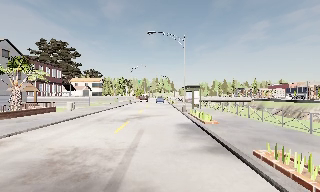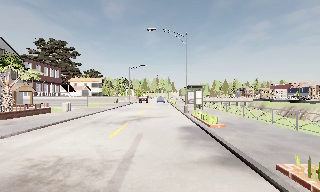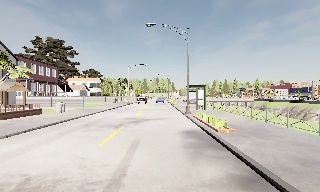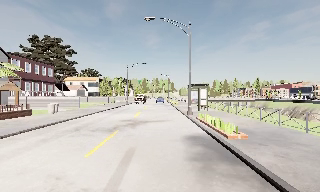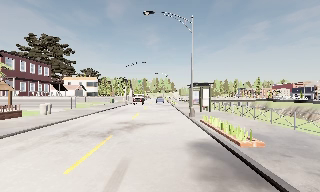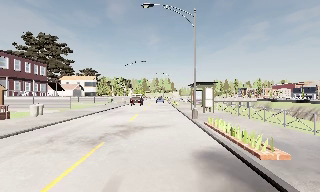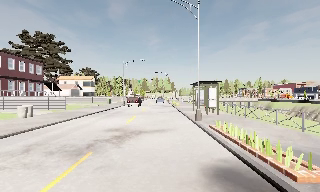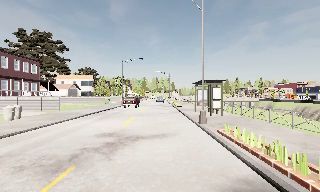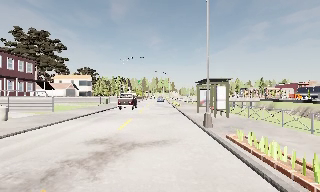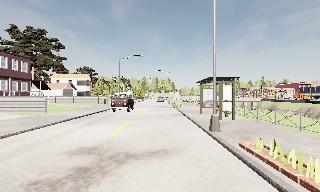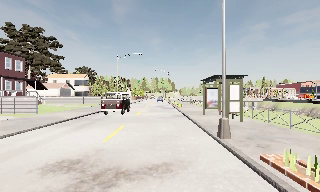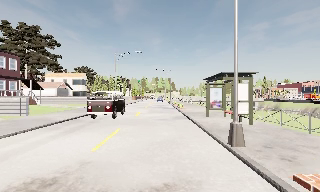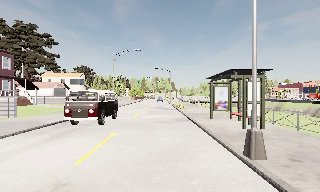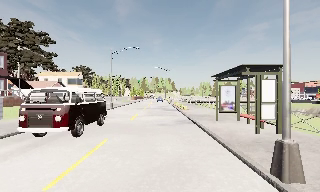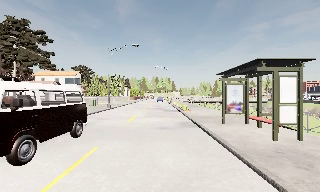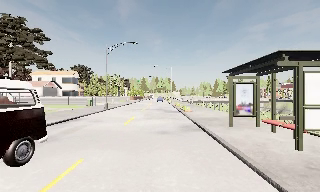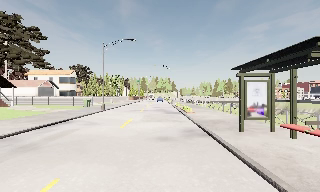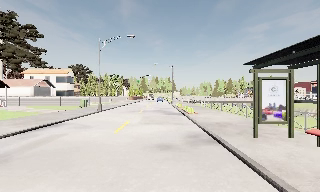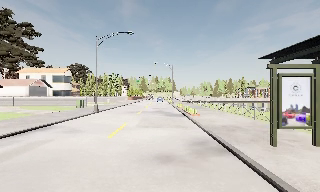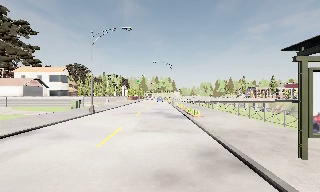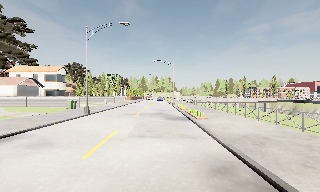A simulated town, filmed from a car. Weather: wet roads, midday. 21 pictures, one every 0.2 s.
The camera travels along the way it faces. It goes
forward.
0.0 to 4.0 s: The camera travels forward, about 19 m, so what stands in front looms larger.
The film runs forward here.
